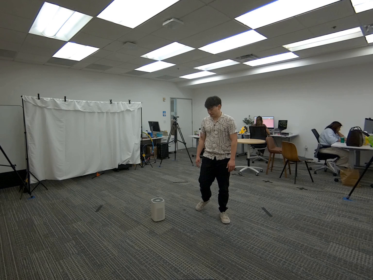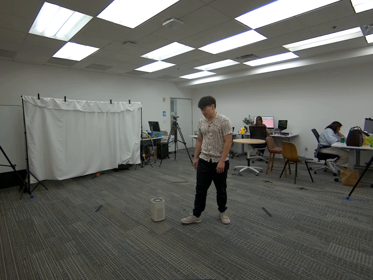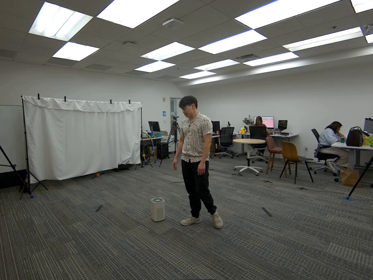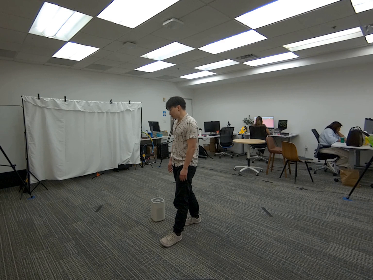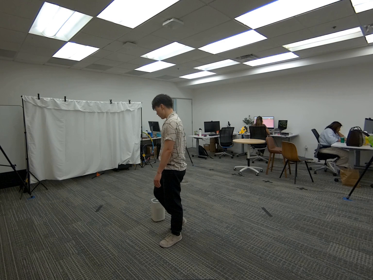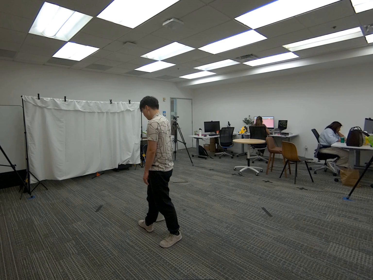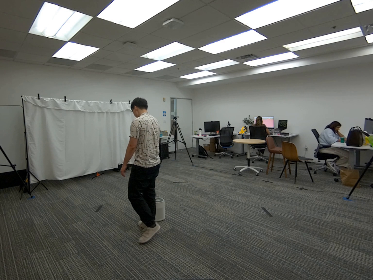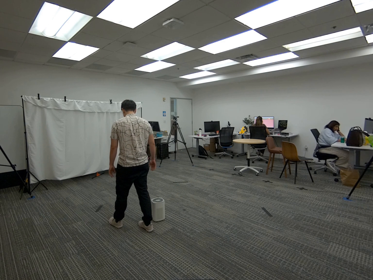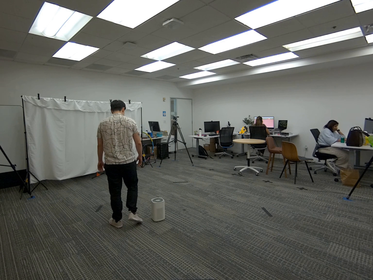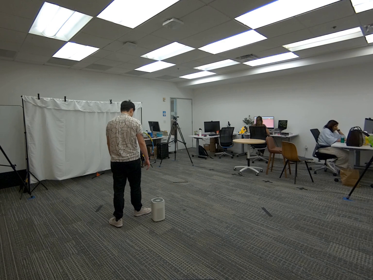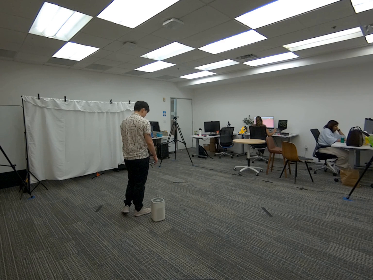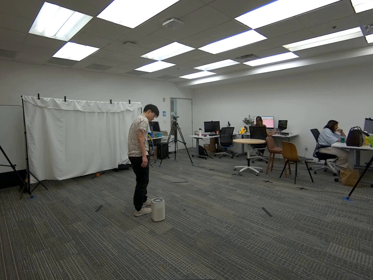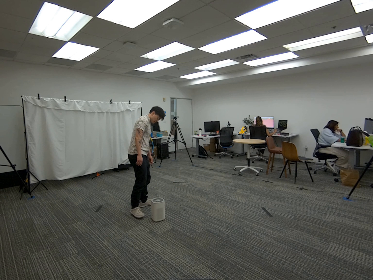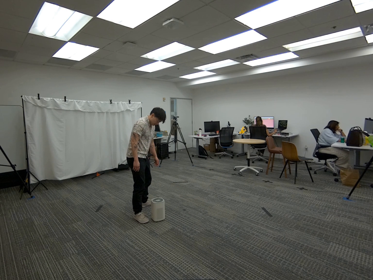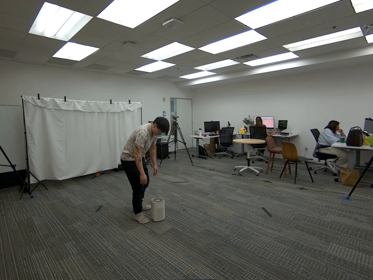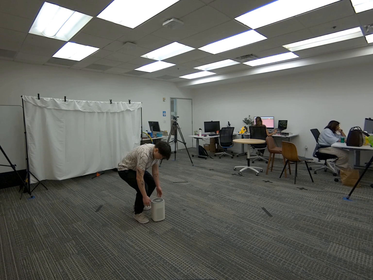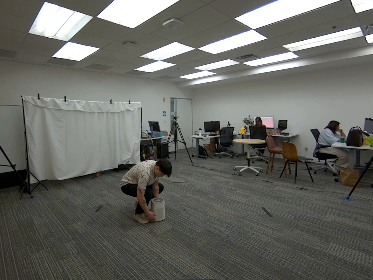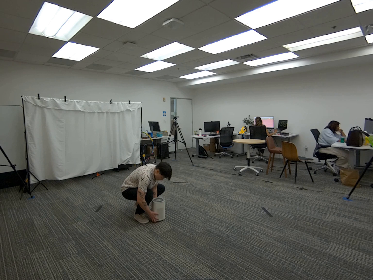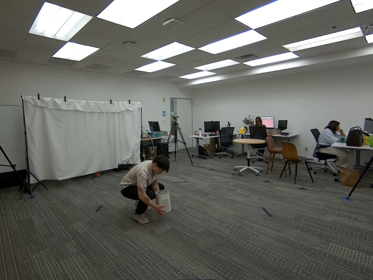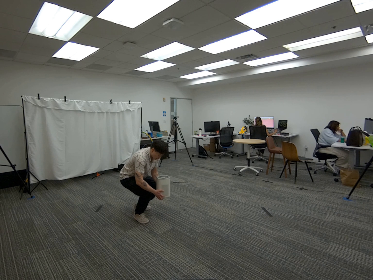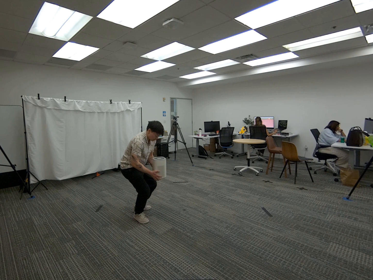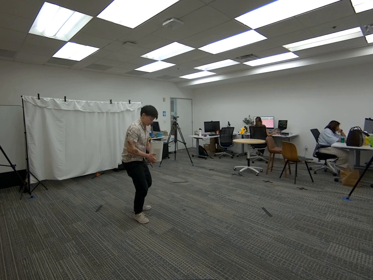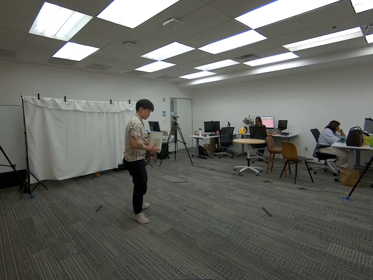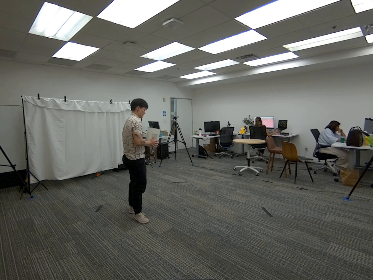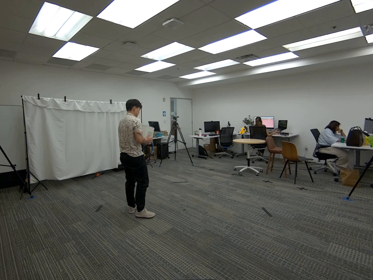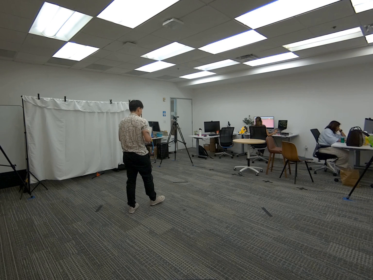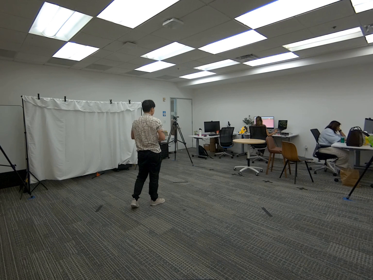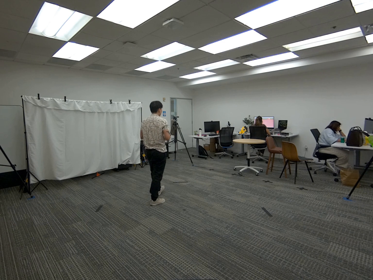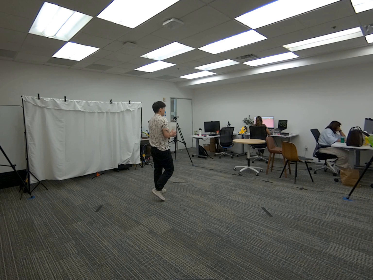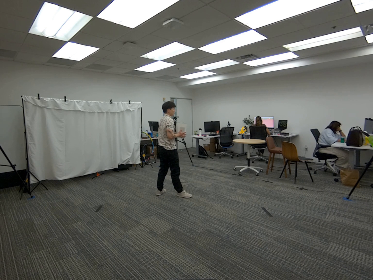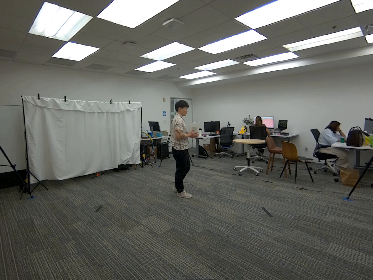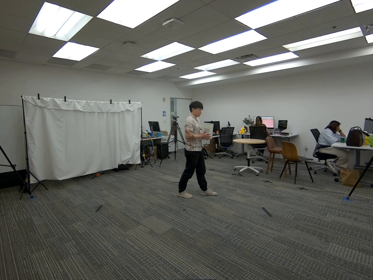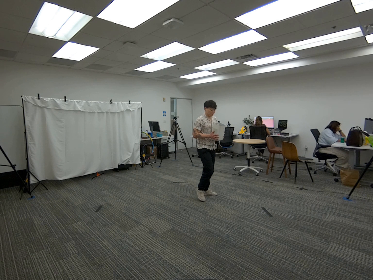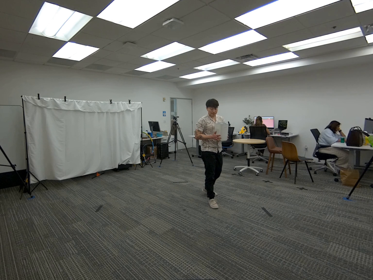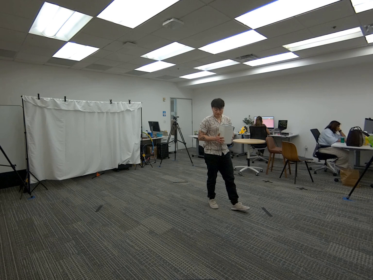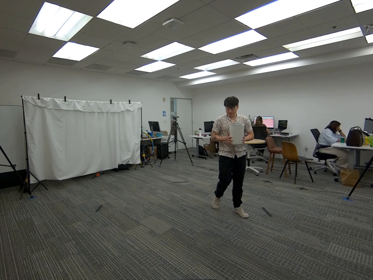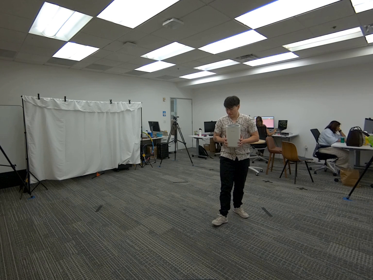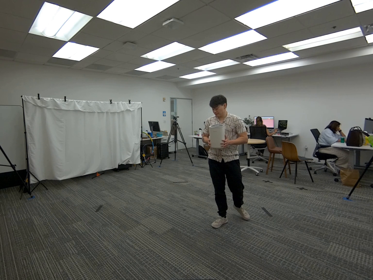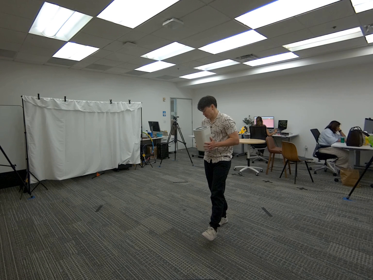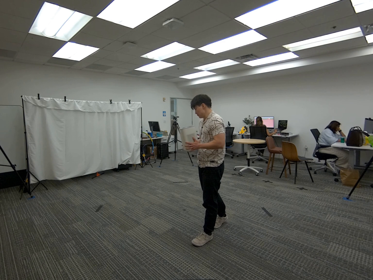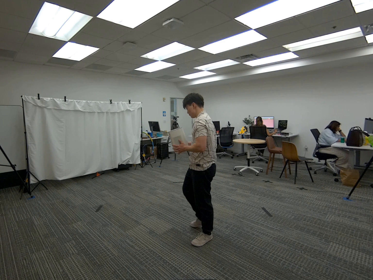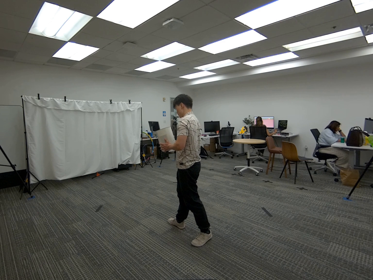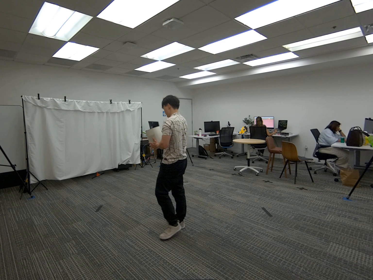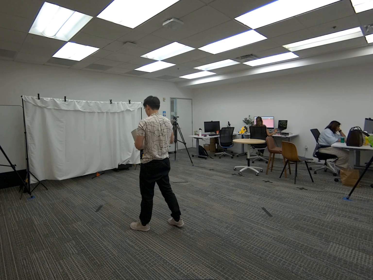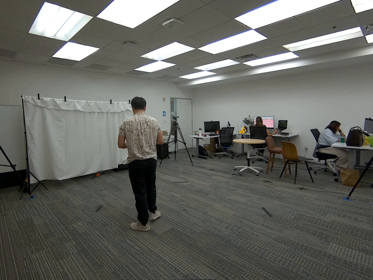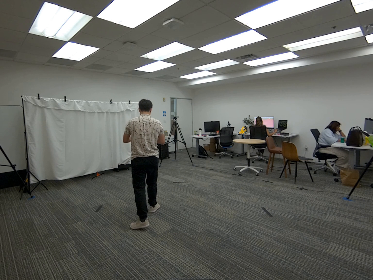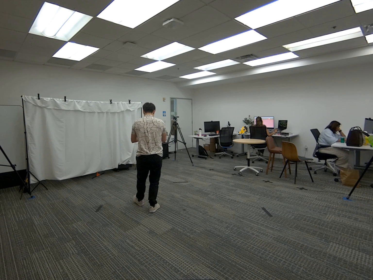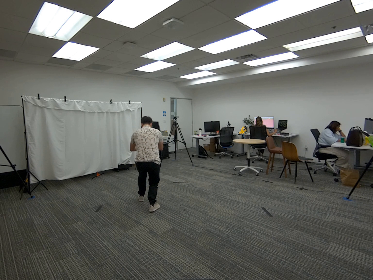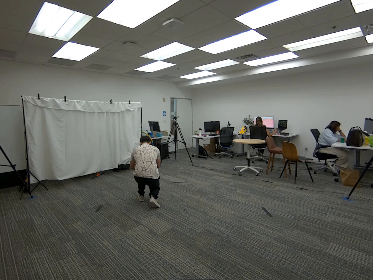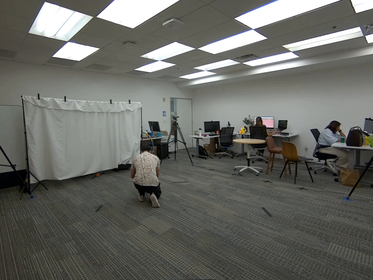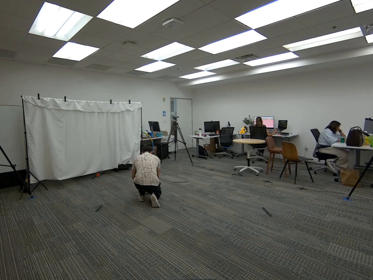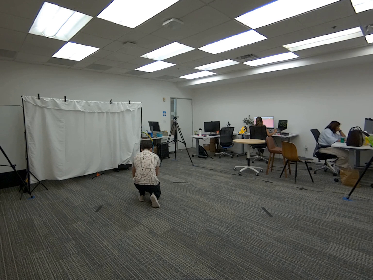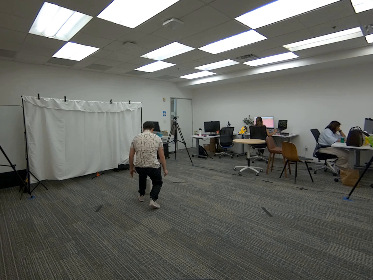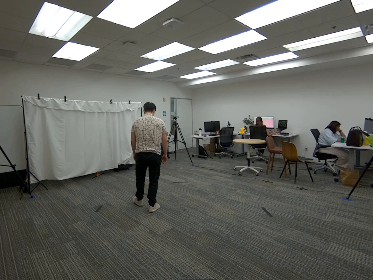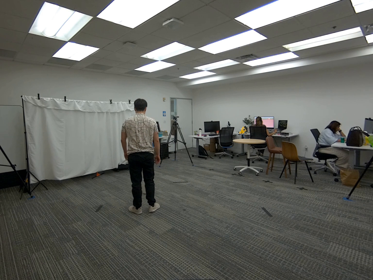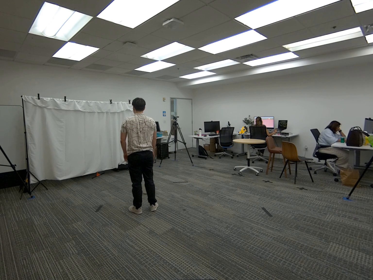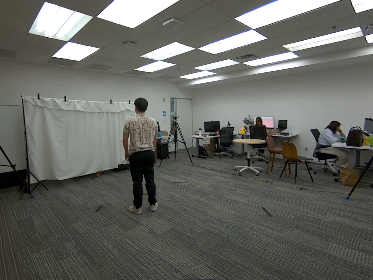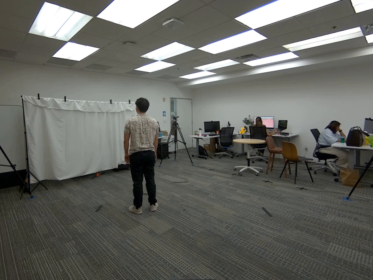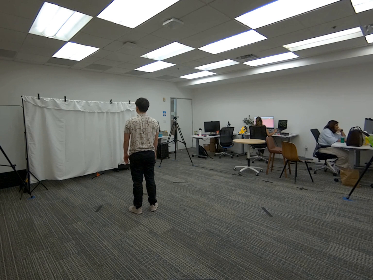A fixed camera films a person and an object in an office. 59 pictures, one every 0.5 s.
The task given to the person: Walk over to the Air Purifier on the ground and pick up the air purifier using both hands and walk within the bounding area. Place the air purifier on the ground when complete.
